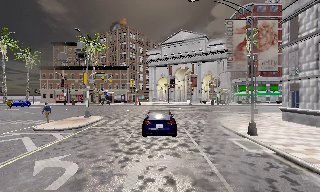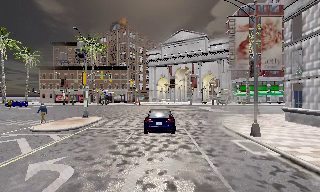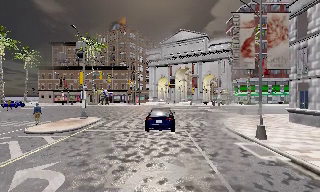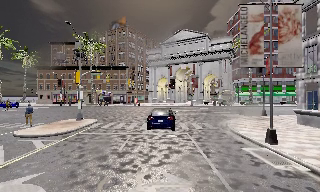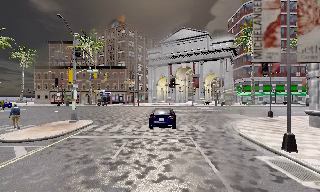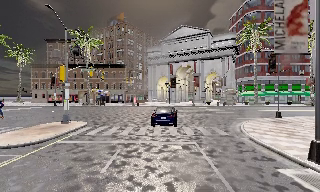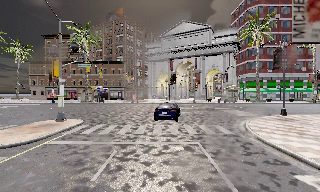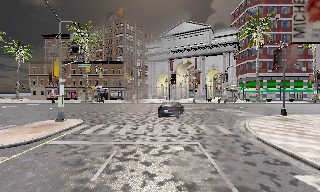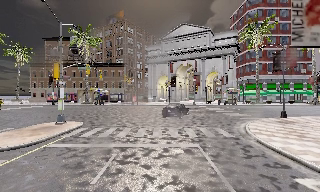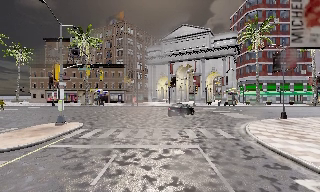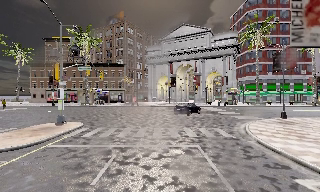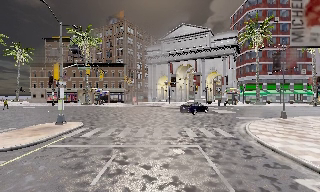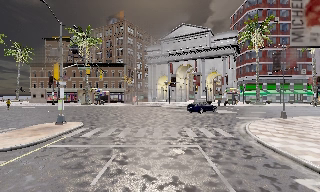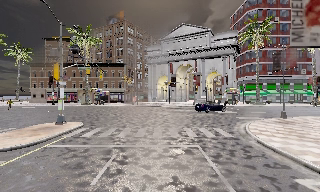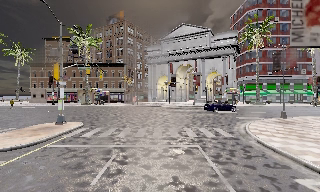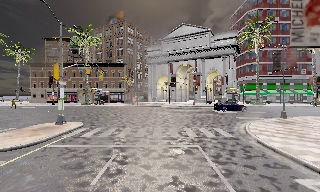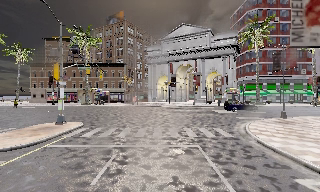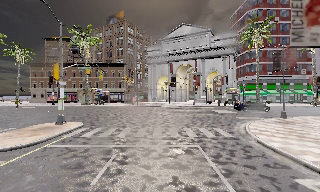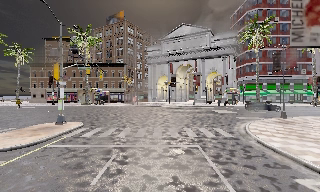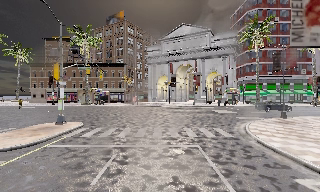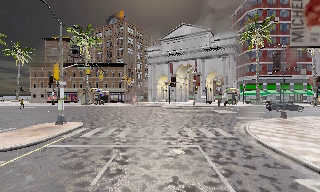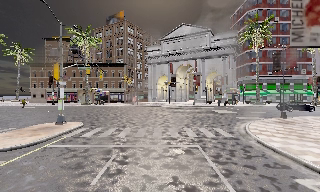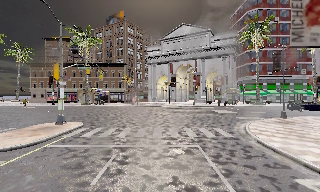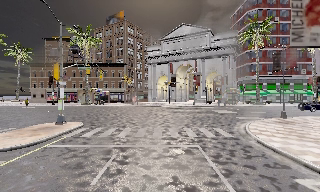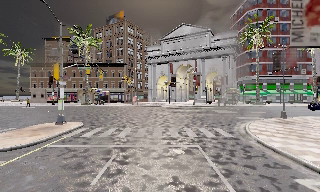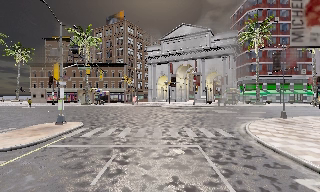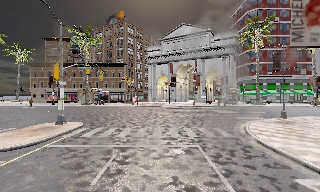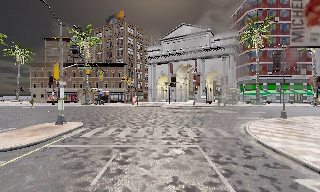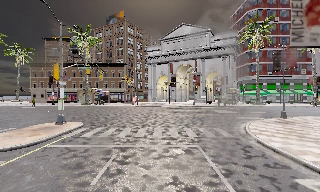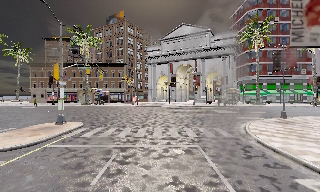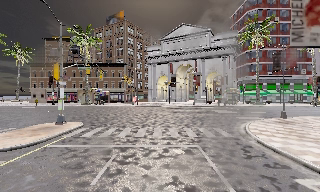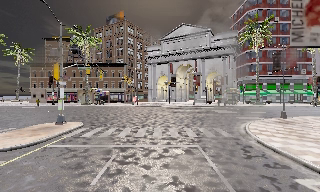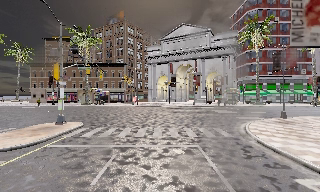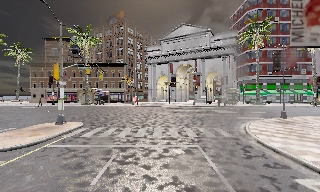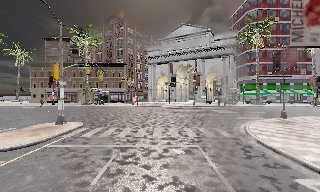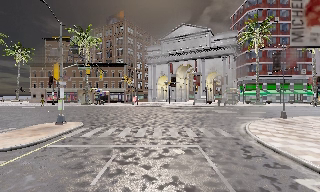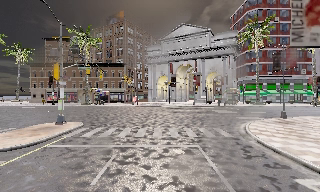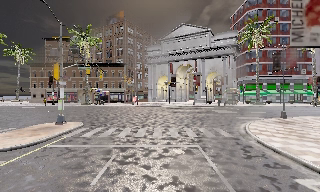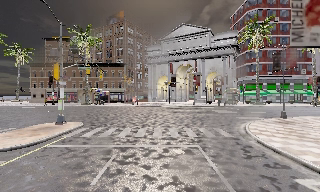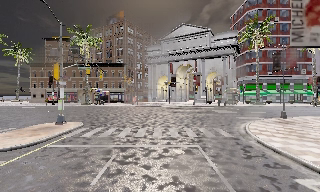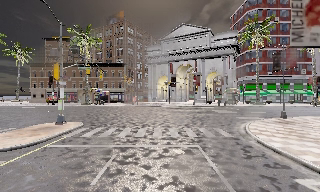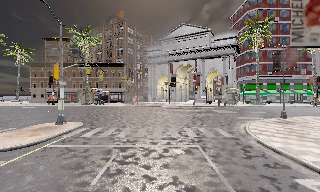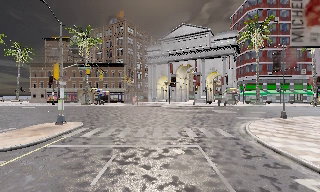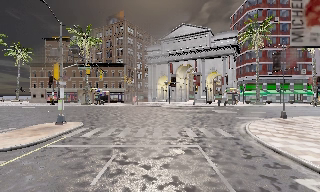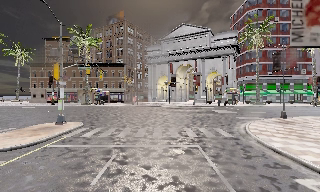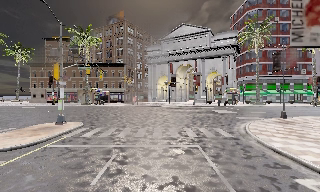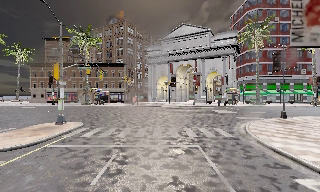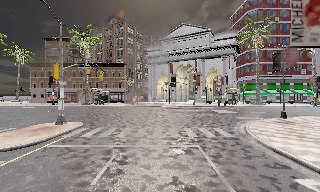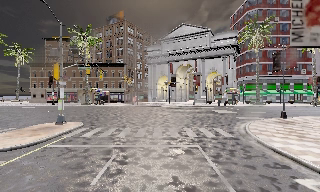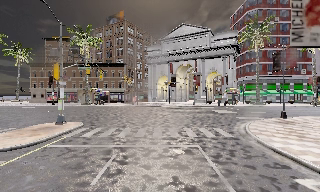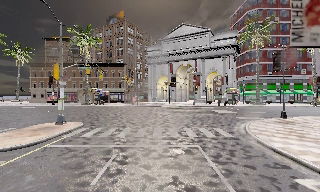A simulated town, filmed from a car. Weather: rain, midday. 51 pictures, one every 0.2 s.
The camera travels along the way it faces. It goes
forward.
0.0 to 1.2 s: The camera travels forward, about 4.5 m, so what stands in front looms larger. It gains speed.
1.2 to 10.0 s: The camera keeps its place and its aim.
The film runs forward here.
